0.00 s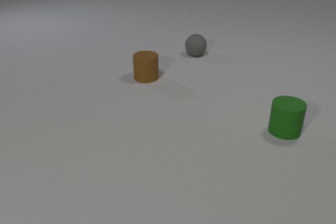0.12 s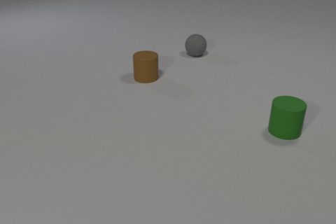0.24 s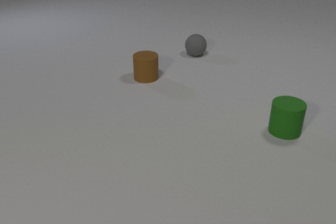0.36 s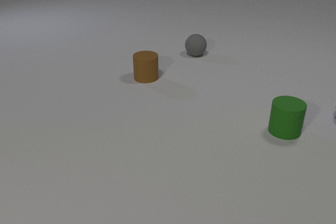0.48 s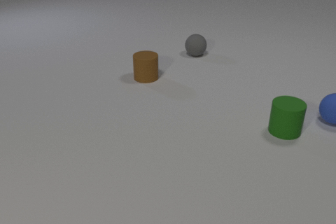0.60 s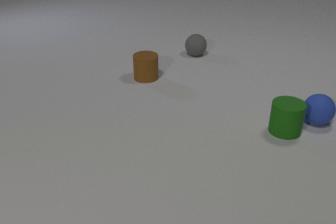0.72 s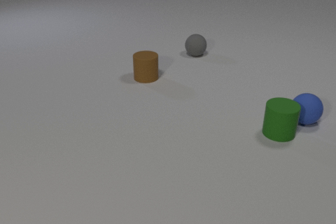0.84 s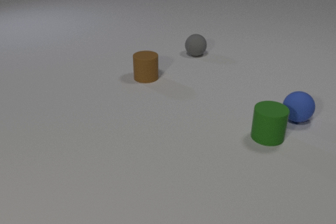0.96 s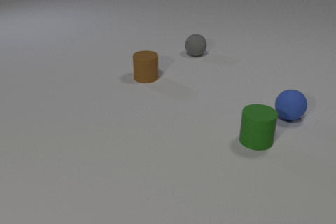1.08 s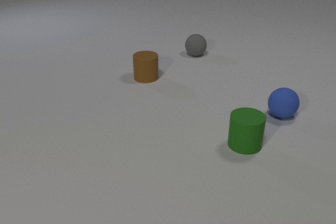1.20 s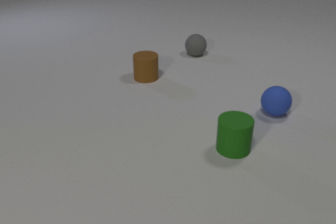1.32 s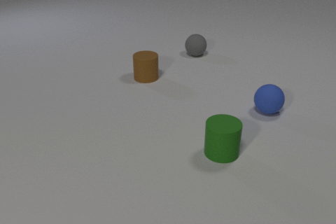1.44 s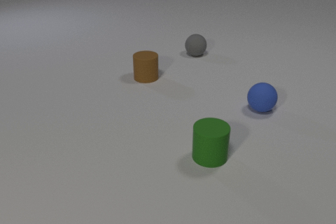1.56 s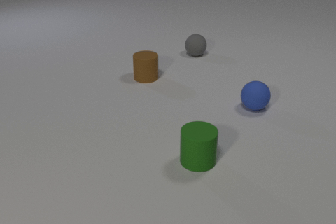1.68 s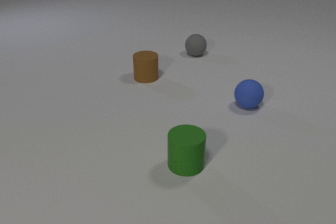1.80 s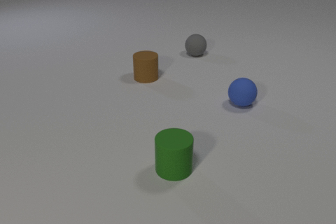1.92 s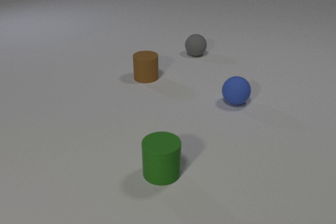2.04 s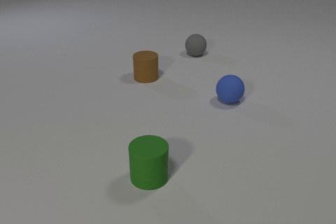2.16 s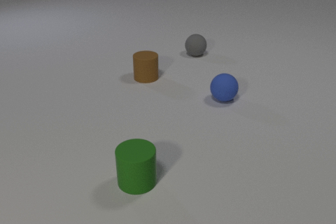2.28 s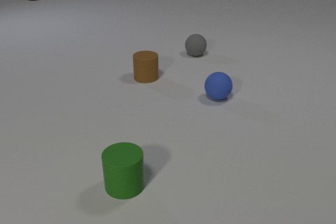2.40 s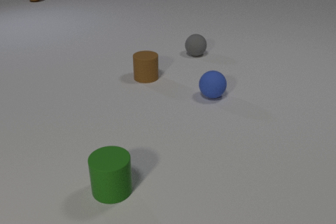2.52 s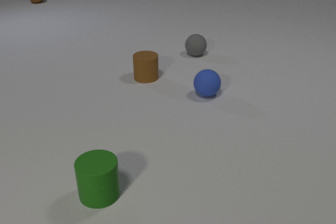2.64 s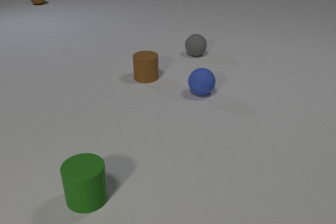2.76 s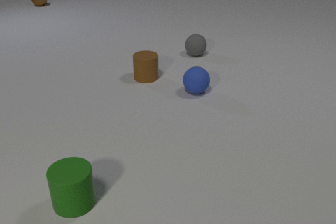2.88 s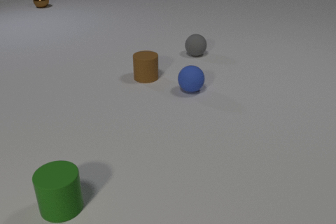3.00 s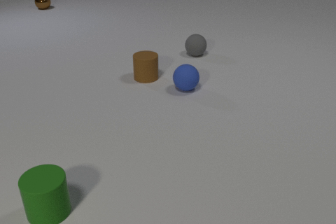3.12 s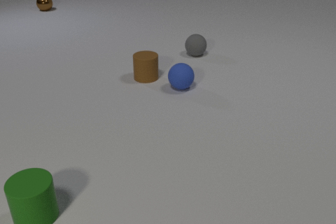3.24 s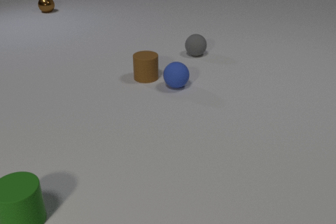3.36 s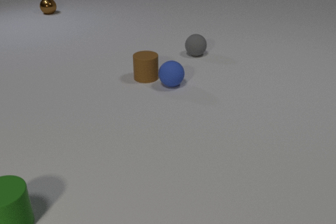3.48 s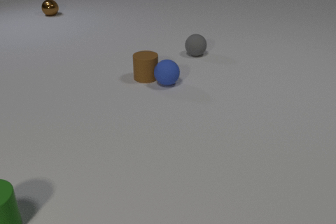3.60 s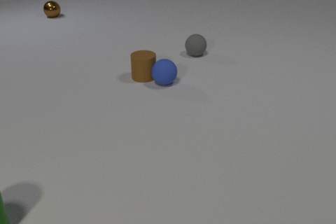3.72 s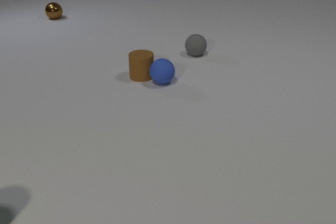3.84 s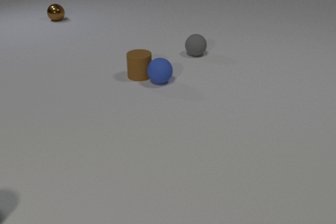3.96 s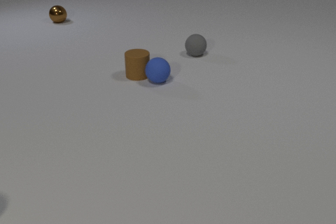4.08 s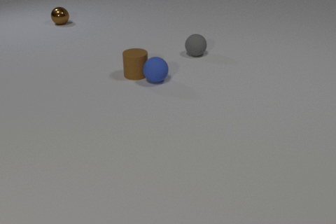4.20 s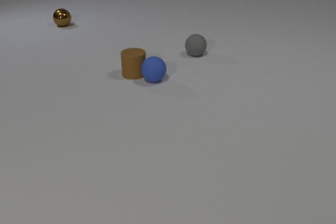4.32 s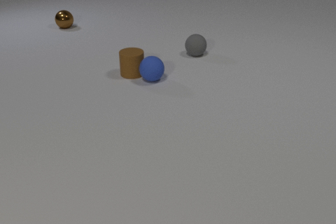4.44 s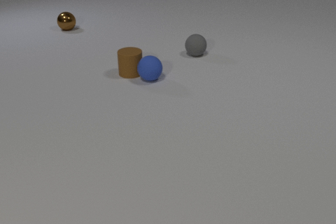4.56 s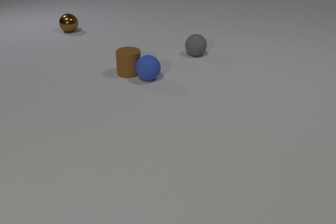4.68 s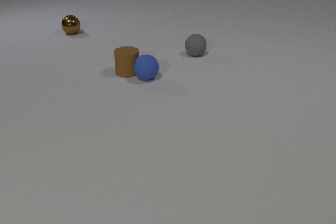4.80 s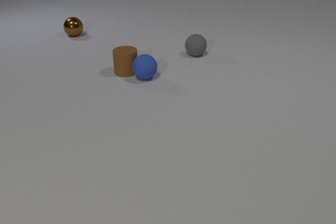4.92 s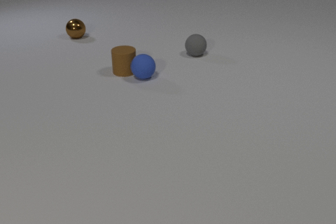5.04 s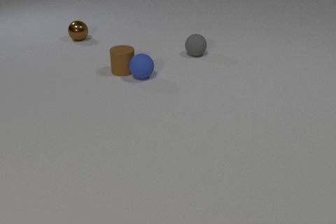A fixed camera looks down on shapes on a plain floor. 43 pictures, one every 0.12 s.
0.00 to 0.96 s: The blue rubber sphere comes in at the right edge, rolls to the left. The green rubber cylinder slides to the left and toward the camera. The blue rubber sphere and the green rubber cylinder collide.
0.96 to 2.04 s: The blue rubber sphere rolls to the left. The green rubber cylinder slides to the left and toward the camera.
2.04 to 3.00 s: The blue rubber sphere rolls to the left and away from the camera. The green rubber cylinder slides to the left. The brown metal sphere comes in at the top edge, rolls toward the camera.
3.00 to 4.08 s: The blue rubber sphere rolls to the left and away from the camera. The green rubber cylinder slides to the left, leaves at the left edge. The brown rubber cylinder slides to the left and away from the camera. The brown metal sphere rolls toward the camera. The blue rubber sphere and the brown rubber cylinder collide.
4.08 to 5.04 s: The blue rubber sphere rolls to the left and away from the camera. The brown rubber cylinder slides to the left and away from the camera. The brown metal sphere rolls toward the camera.
How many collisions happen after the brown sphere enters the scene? 1.
What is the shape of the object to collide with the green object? sphere.
Are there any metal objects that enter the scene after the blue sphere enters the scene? yes.
